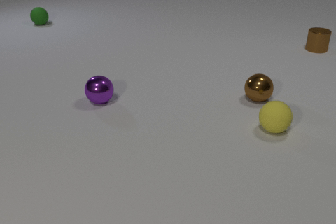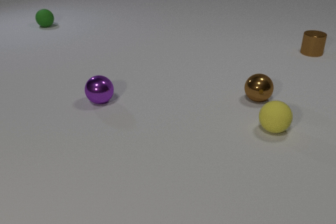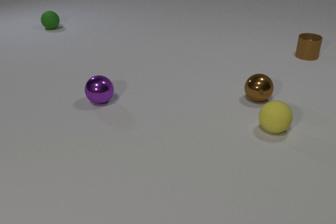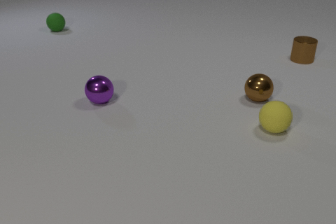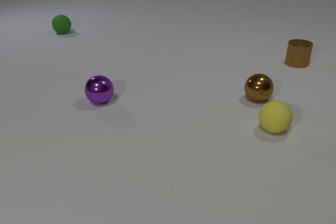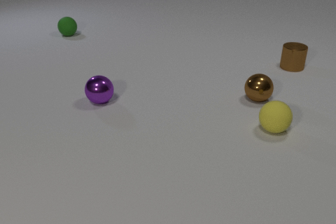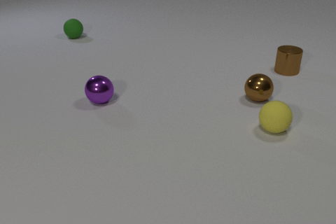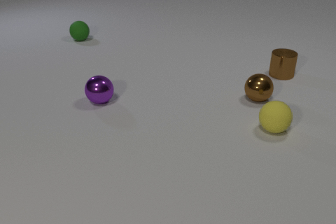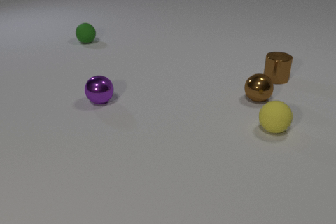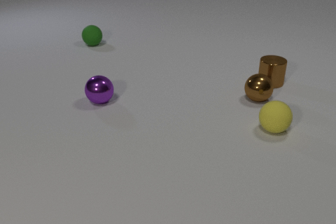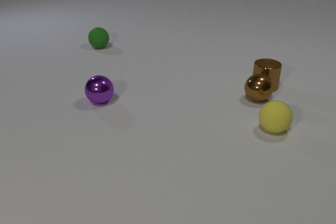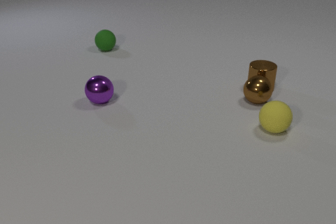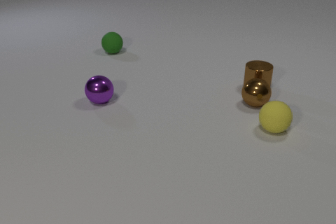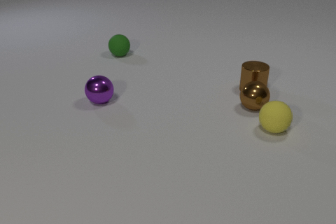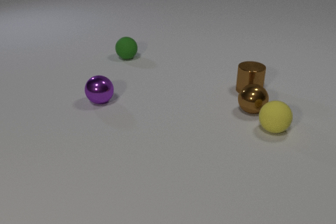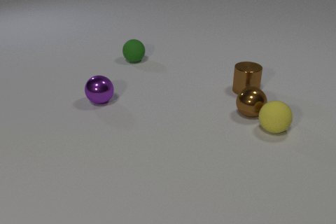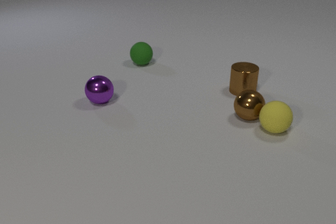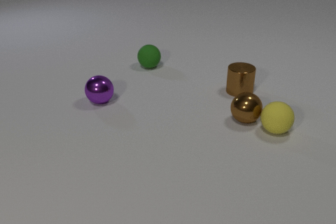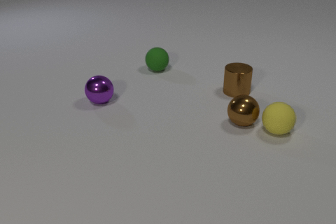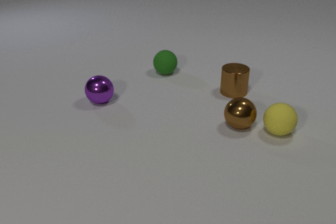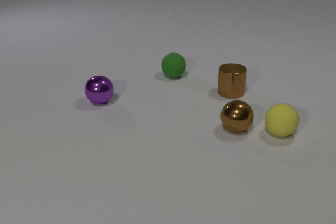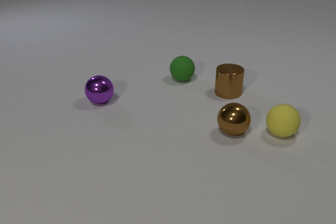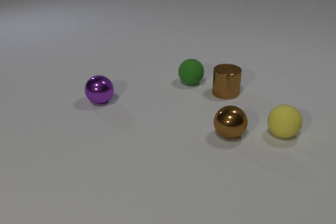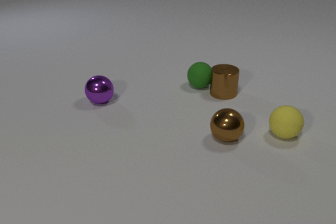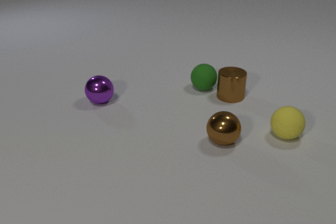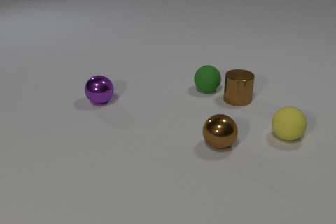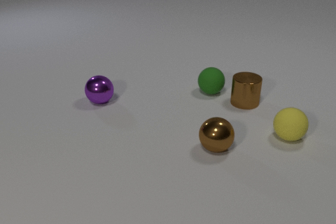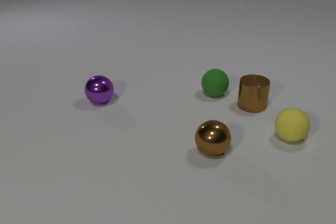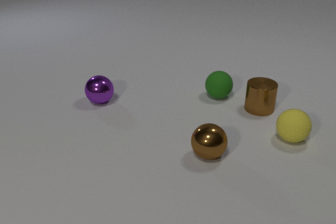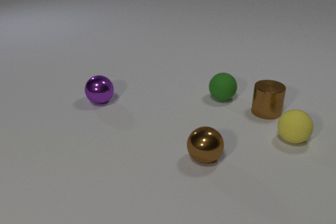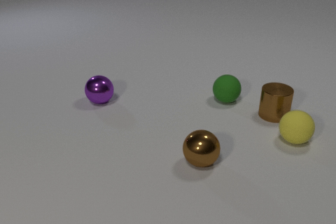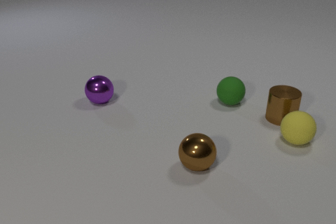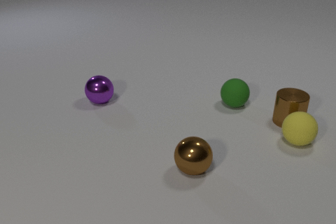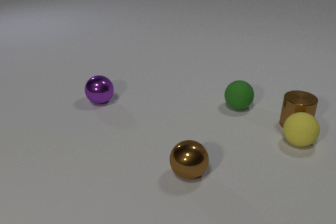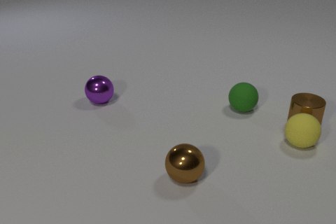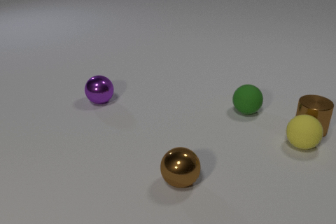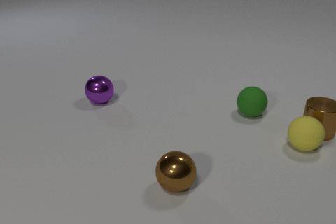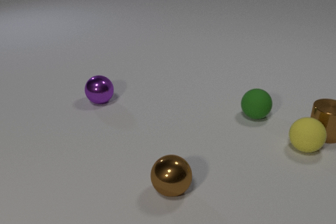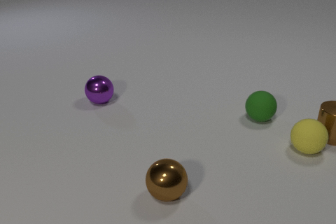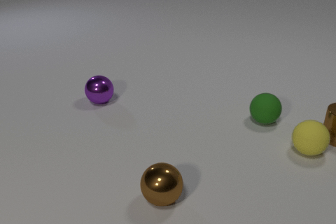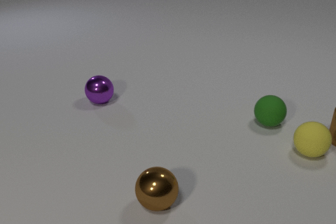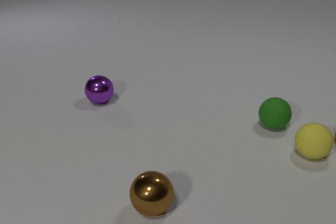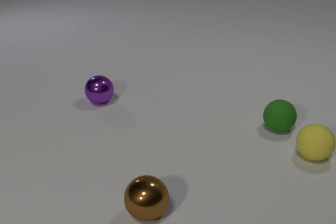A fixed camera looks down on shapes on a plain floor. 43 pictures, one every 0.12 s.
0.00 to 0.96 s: The brown metal cylinder slides toward the camera. The green rubber sphere rolls toward the camera and to the right.
0.96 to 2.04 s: The brown metal cylinder slides toward the camera and to the left. The brown metal sphere rolls toward the camera. The green rubber sphere rolls toward the camera and to the right. The brown metal cylinder and the brown metal sphere collide. The brown metal sphere and the yellow rubber sphere collide.
2.04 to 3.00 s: The brown metal cylinder slides toward the camera. The brown metal sphere rolls toward the camera and to the left. The green rubber sphere rolls to the right and toward the camera. The yellow rubber sphere rolls to the right and toward the camera. The brown metal cylinder and the green rubber sphere collide.
3.00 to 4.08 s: The brown metal cylinder slides to the right and toward the camera. The brown metal sphere rolls toward the camera and to the left. The green rubber sphere rolls toward the camera and to the right. The yellow rubber sphere rolls to the right and toward the camera. The brown metal cylinder and the yellow rubber sphere collide.
4.08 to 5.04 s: The brown metal cylinder slides to the right, leaves at the right edge. The brown metal sphere rolls toward the camera and to the left. The green rubber sphere rolls to the right and toward the camera. The yellow rubber sphere rolls toward the camera and to the right.
How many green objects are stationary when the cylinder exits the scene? 0.
Are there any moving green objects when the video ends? yes.
What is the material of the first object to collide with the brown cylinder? metal.
